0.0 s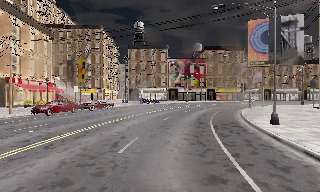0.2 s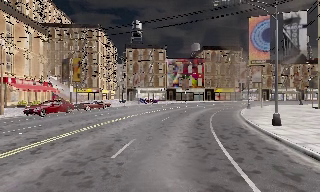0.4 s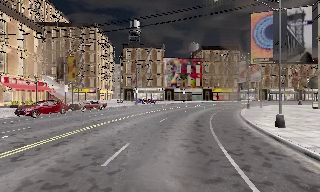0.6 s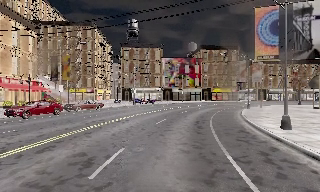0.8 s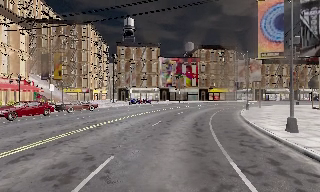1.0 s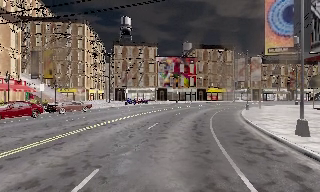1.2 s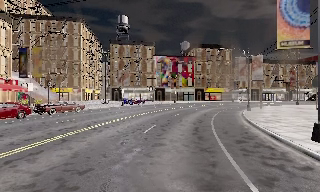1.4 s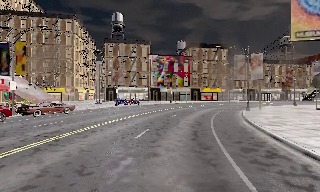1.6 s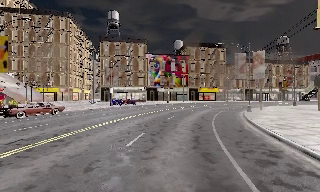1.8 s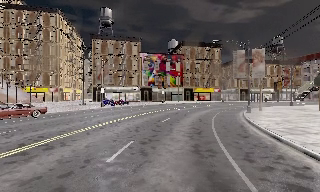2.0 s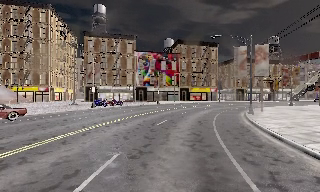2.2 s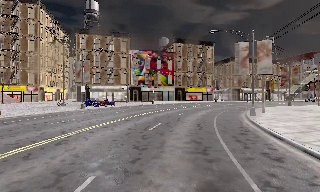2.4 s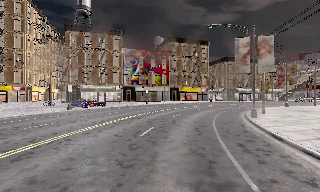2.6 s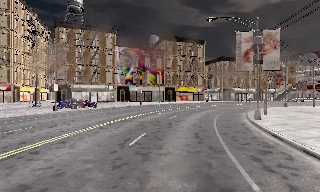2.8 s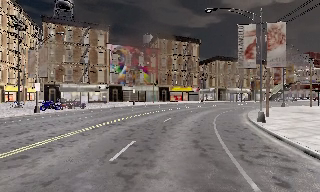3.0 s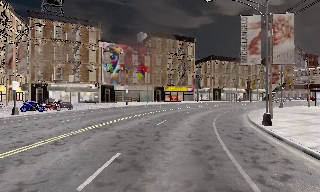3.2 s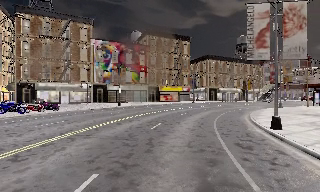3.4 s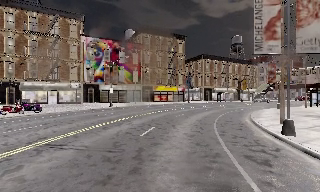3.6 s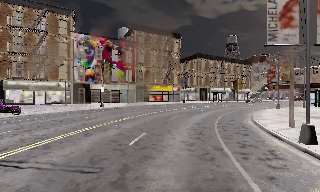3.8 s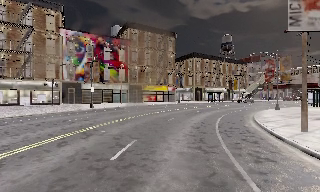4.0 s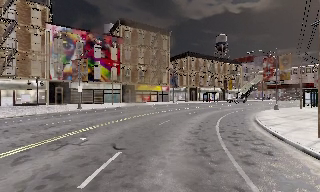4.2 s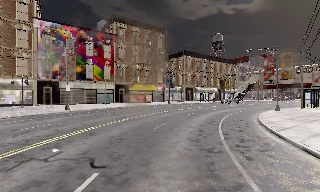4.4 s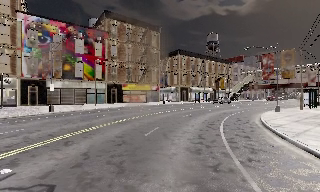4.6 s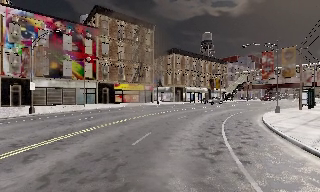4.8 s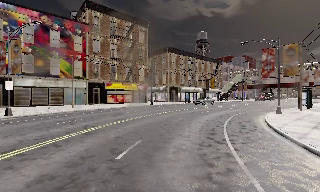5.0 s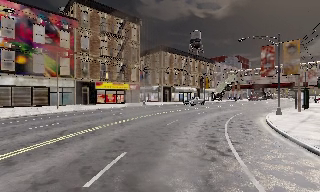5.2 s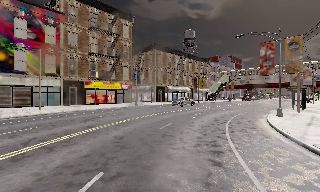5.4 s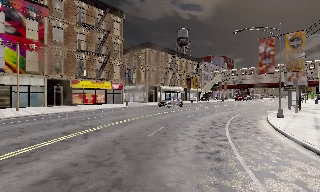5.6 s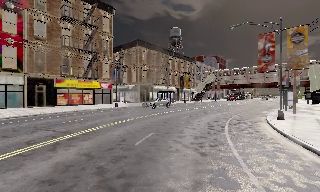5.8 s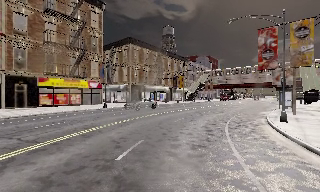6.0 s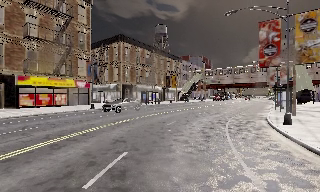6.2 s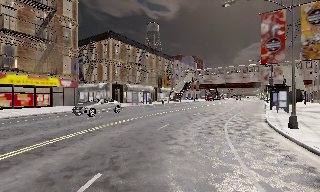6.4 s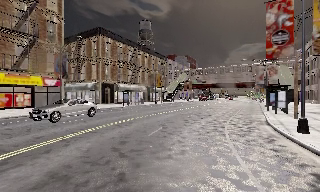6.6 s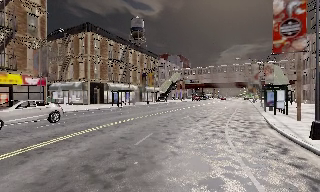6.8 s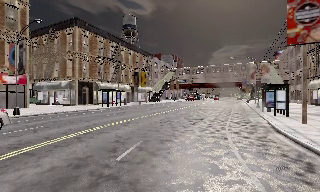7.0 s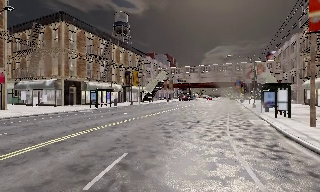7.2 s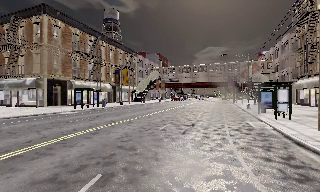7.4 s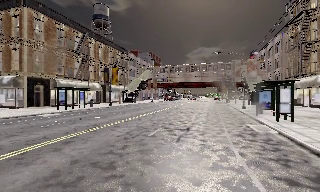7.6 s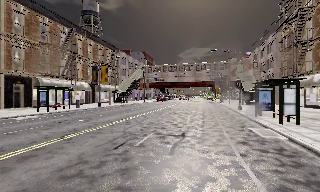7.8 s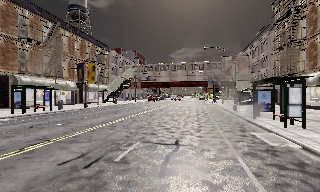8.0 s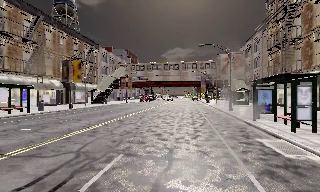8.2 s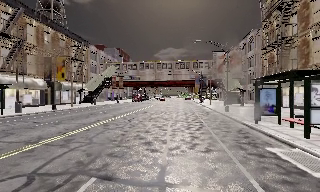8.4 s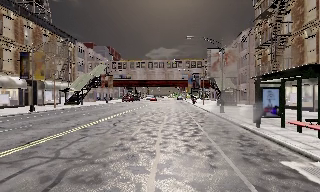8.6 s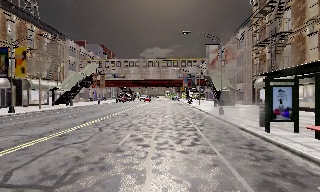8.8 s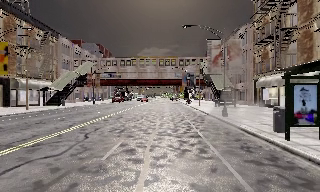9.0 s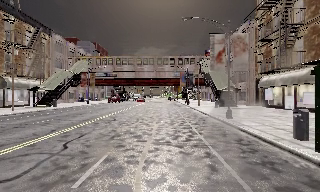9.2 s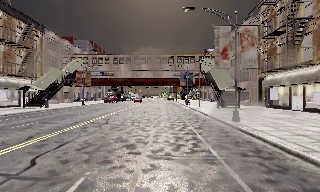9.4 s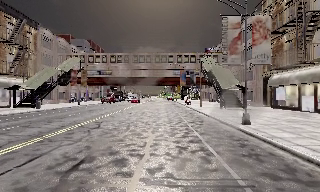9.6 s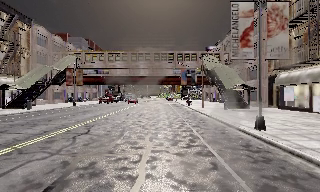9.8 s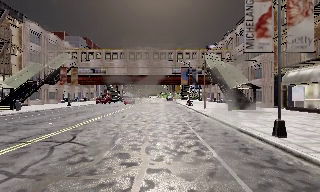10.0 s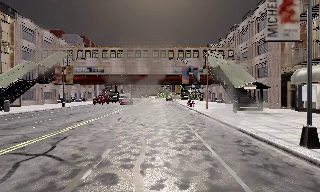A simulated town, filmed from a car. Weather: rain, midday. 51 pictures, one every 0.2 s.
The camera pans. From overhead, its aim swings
clockwise.
The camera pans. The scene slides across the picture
to the left.
0.0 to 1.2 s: The camera travels forward, about 4 m, so what stands in front looms larger. It gains speed.
1.2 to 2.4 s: The camera travels forward, about 8 m, so what stands in front looms larger.
2.4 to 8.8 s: The camera swings to its right by about 70 degrees, and the scene slides to the left. It travels forward, about 45 m.
8.8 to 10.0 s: The camera travels forward, about 8 m, so what stands in front looms larger.
The film runs forward here.
